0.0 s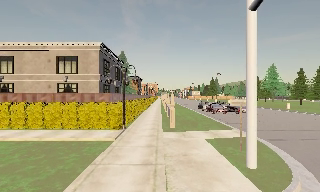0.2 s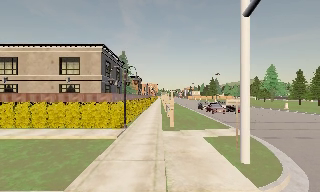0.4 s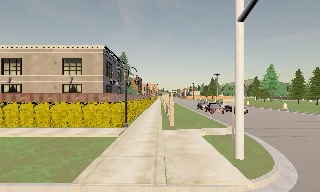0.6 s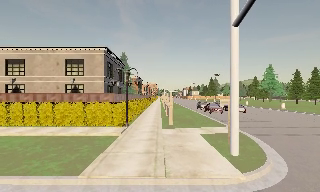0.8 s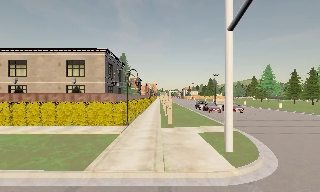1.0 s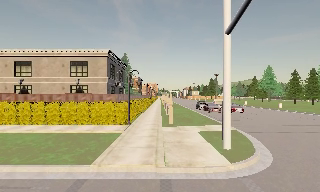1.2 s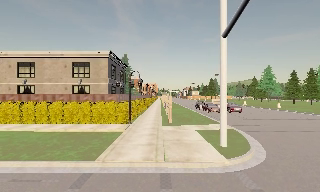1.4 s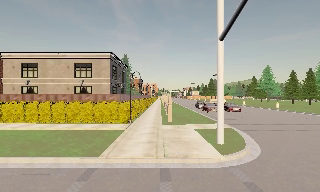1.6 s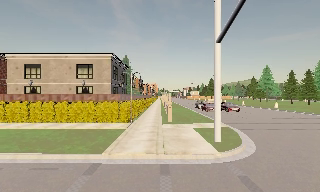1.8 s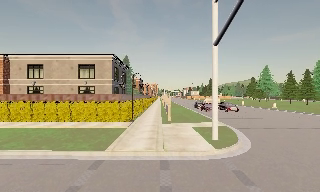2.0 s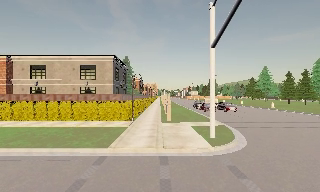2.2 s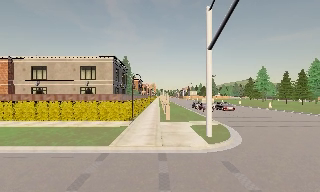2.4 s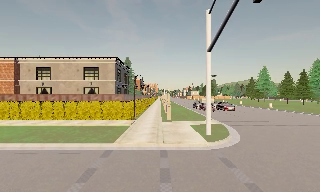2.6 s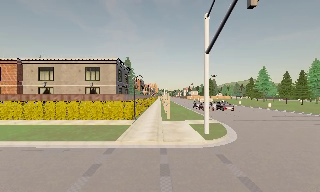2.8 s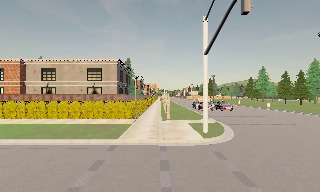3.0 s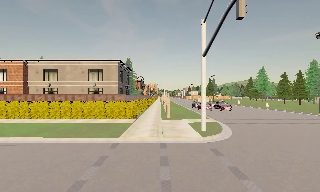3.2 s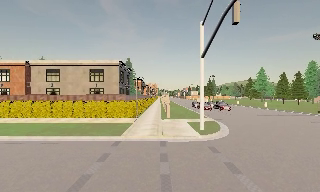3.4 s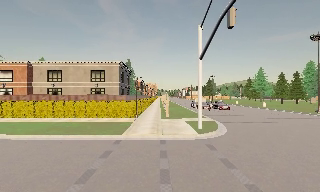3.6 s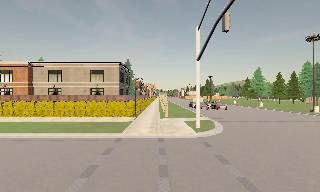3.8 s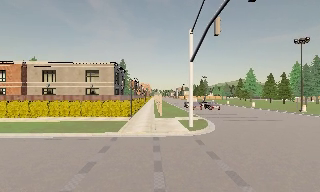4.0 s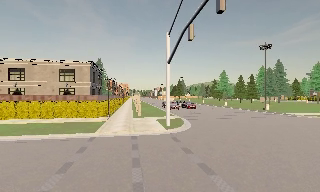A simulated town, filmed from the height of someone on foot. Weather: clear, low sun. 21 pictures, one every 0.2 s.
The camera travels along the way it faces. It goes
backward.
0.0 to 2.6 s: The camera travels backward, about 5 m, so what stands in front gets smaller.
2.6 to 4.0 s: The camera swings to its right by about 10 degrees, and the scene slides to the left. It travels backward, about 3 m, so what stands in front gets smaller.
The film runs backward here.
